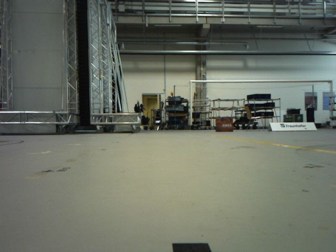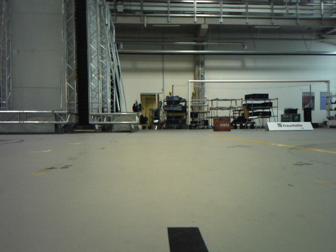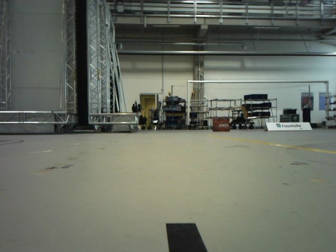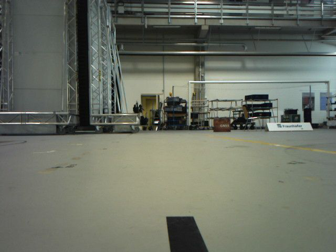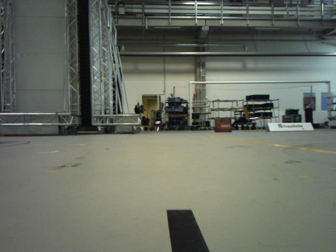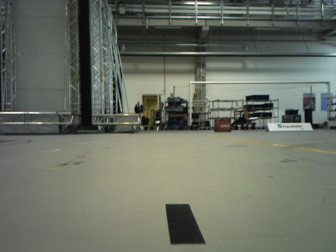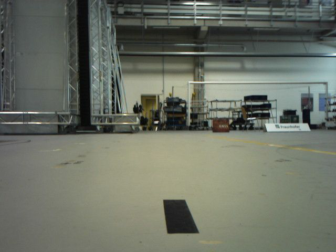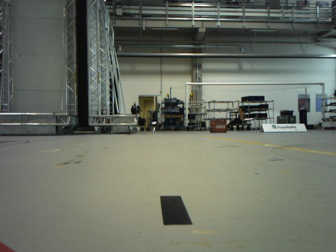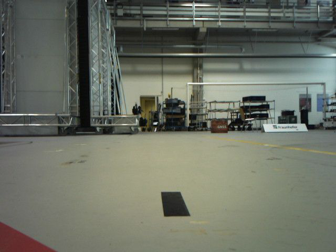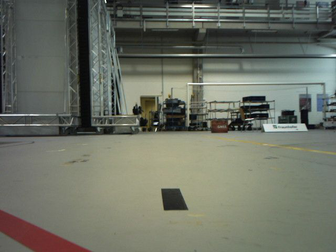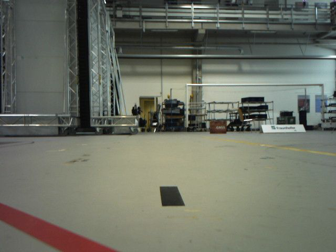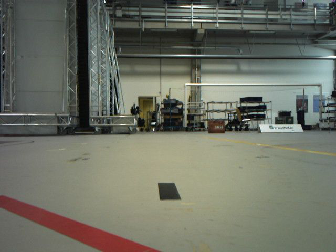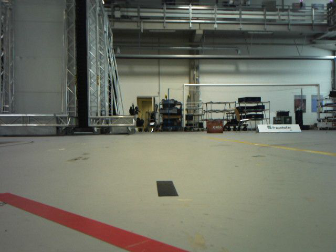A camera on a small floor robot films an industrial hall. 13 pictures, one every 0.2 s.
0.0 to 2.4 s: The camera travels backward, about 0.5 m, so what stands in front gets smaller.
The film runs backward here.
